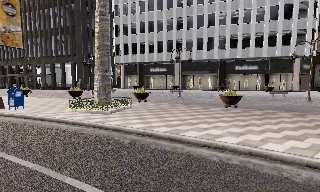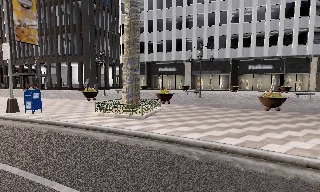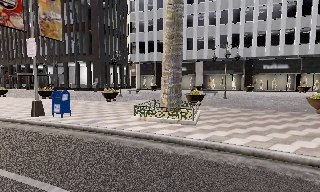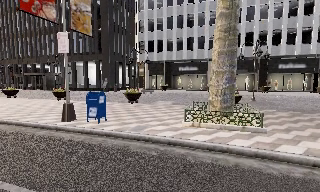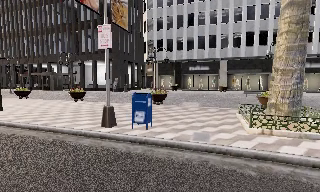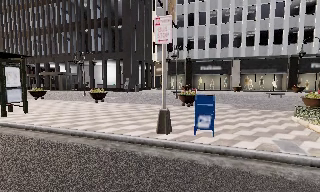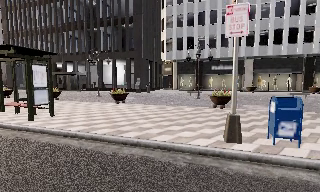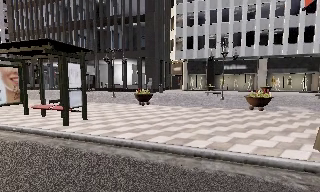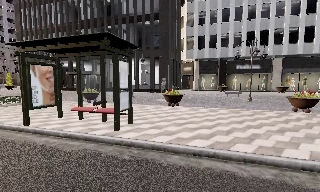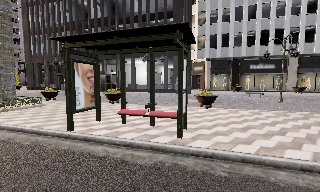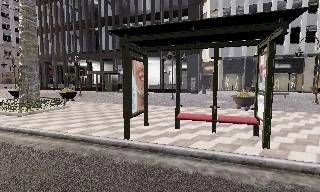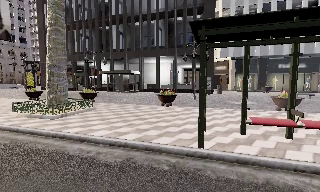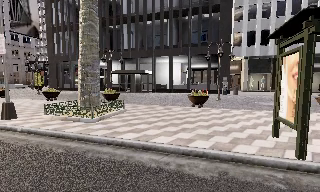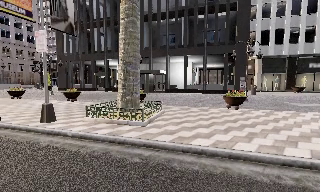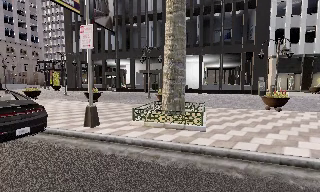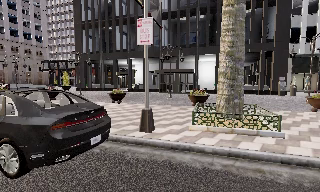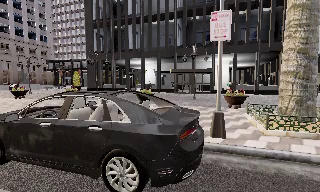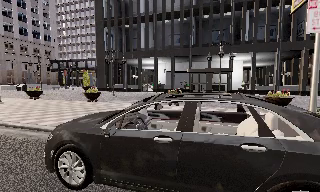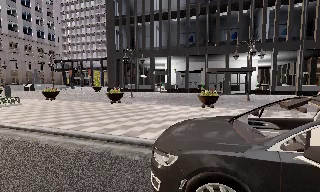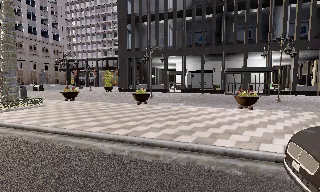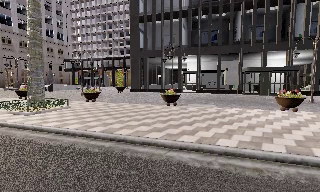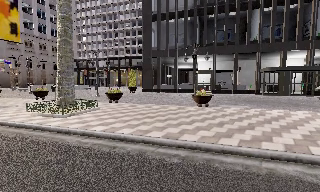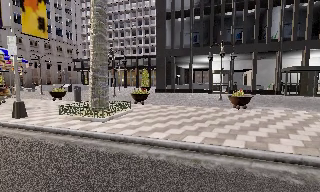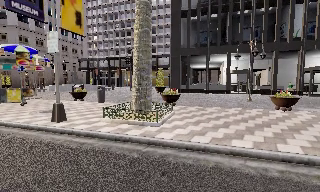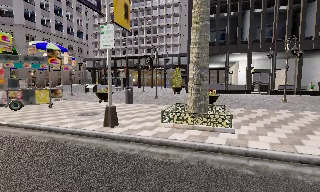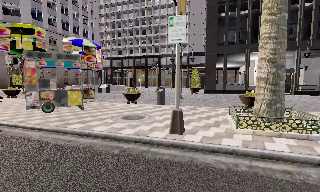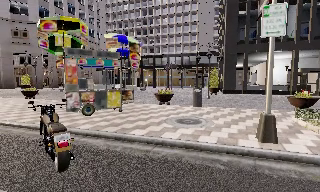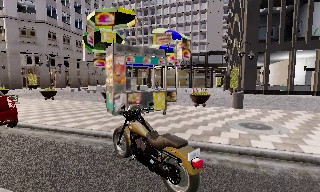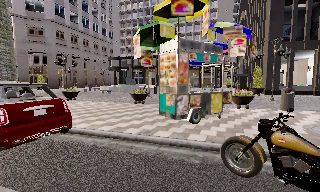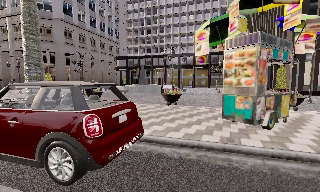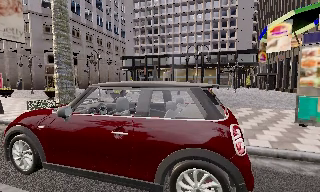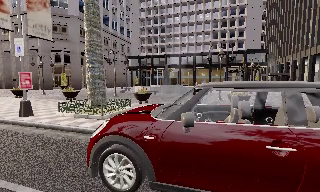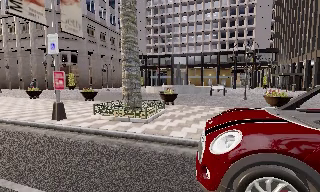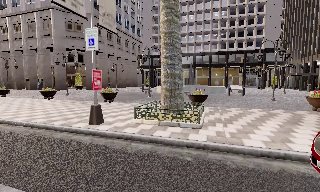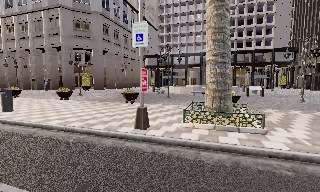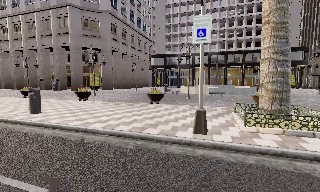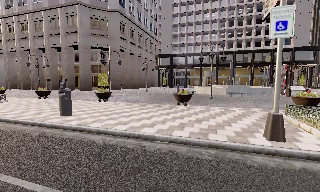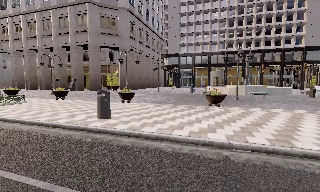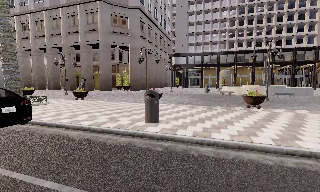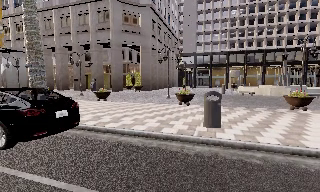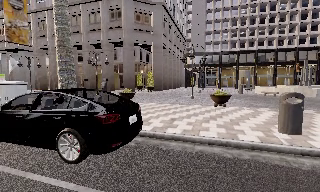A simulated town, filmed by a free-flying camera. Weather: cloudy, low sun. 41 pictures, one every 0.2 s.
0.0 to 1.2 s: The camera travels to its left and forward, about 12 m, so close, fixed things drift to the right.
1.2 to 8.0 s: The camera travels to its left, about 70 m, so close, fixed things drift to the right.
The film runs forward here.
